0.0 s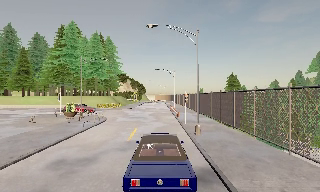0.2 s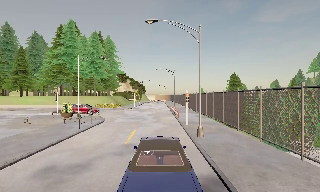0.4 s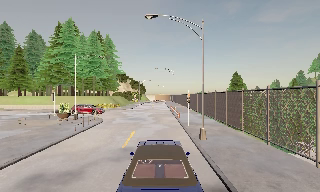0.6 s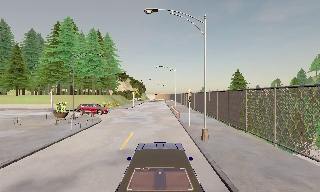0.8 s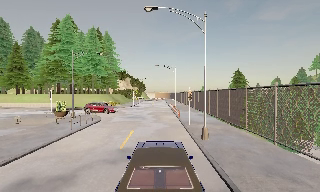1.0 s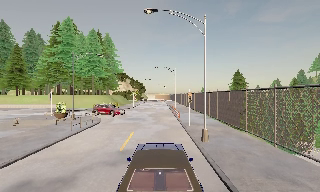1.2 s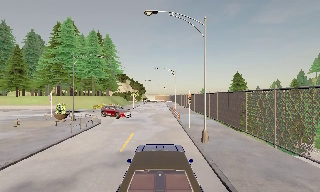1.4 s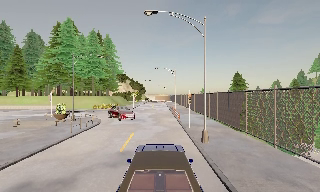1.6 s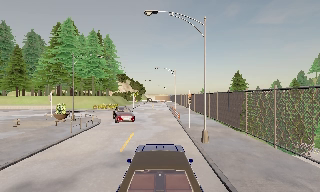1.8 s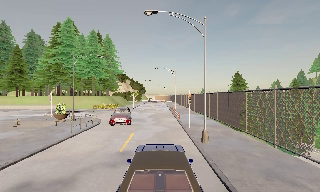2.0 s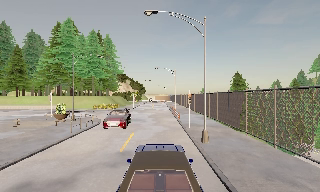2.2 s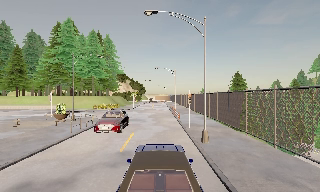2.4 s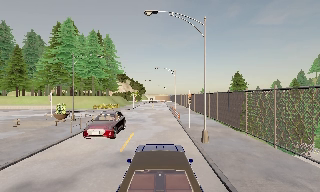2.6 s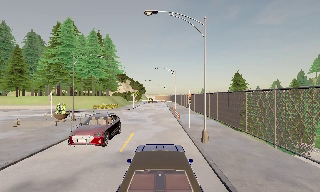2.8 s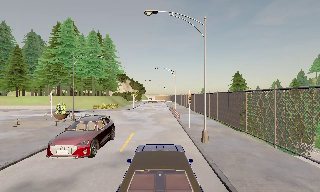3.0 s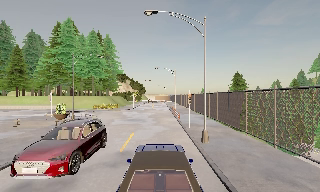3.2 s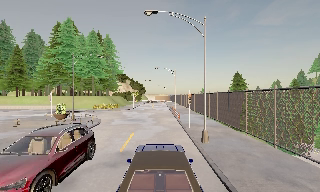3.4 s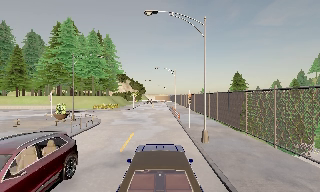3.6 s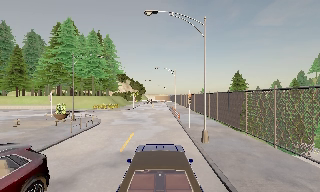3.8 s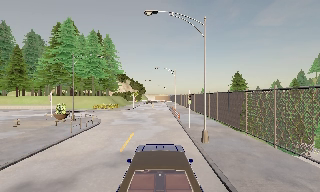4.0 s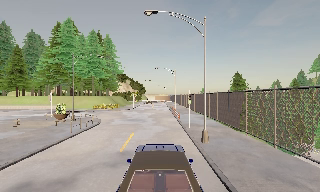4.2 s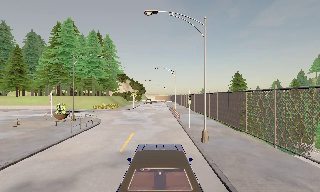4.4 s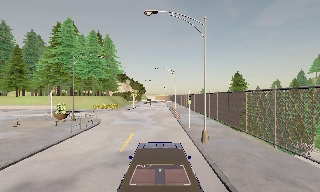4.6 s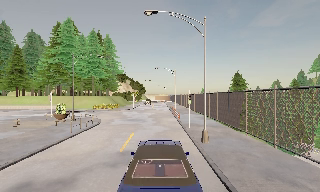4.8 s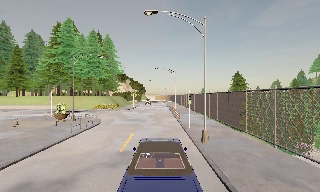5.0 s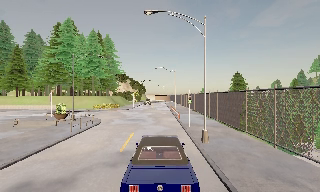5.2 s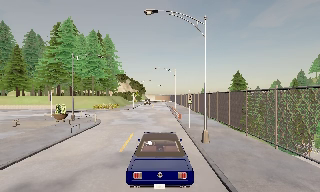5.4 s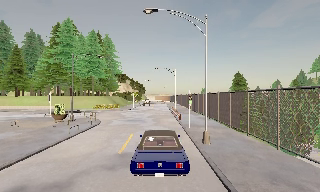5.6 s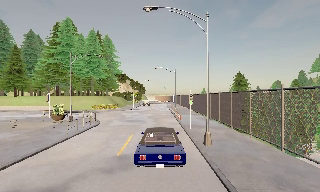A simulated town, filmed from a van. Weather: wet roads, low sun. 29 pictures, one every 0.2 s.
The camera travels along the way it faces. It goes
forward.
0.0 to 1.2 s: The camera travels forward, about 2 m, so what stands in front looms larger. It loses speed.
1.2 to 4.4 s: The camera keeps its place and its aim.
4.4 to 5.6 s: The camera shifts only a little, or ends up much as it began.
The film runs forward here.
